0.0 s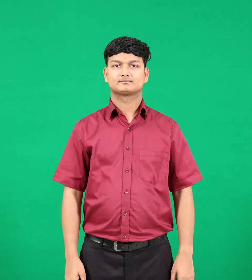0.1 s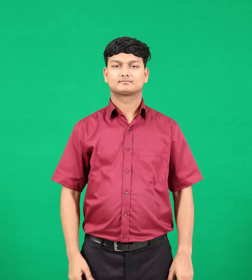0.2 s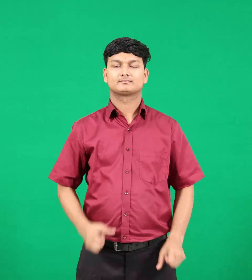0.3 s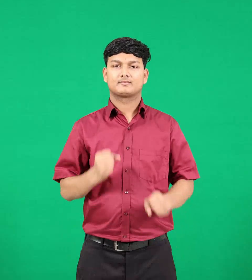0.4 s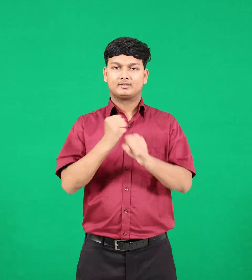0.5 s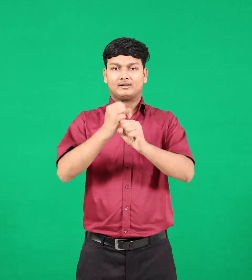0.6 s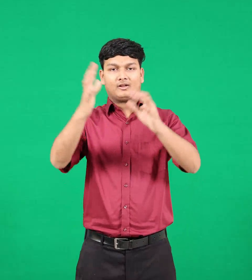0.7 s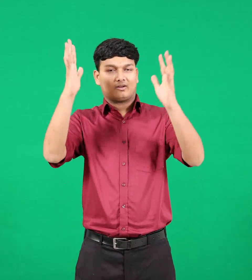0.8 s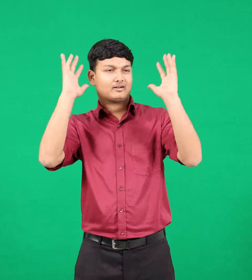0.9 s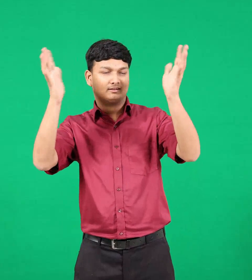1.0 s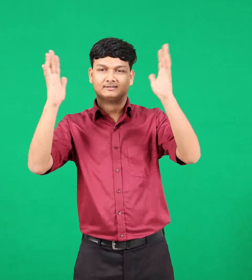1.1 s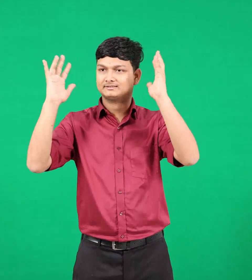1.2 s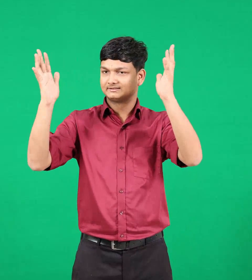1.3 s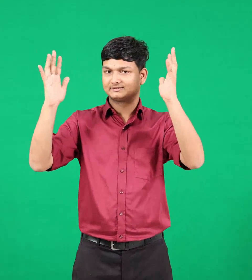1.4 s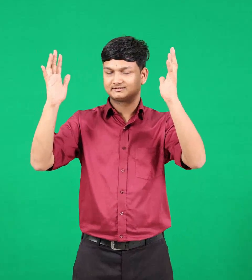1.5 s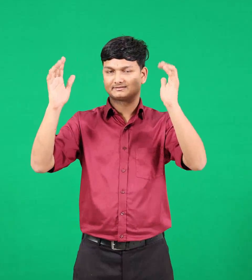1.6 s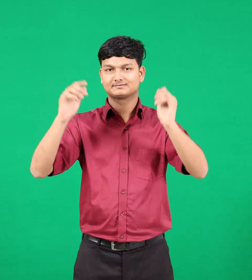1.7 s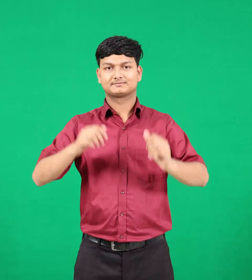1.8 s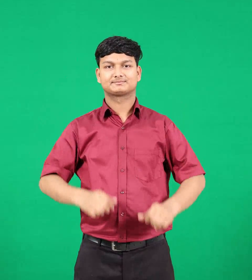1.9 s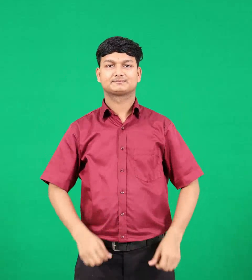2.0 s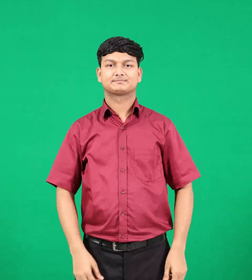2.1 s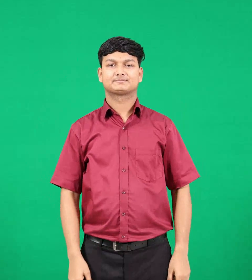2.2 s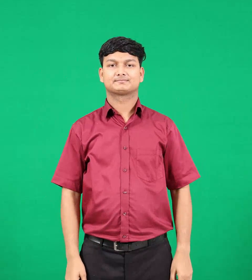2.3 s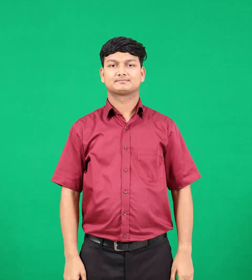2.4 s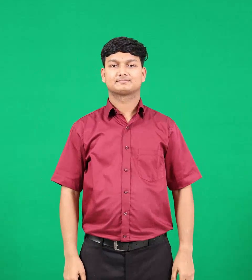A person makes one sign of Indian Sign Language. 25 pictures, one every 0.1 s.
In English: gospel
